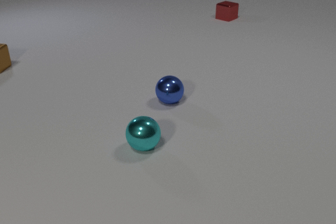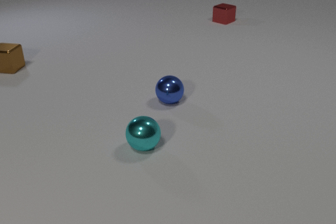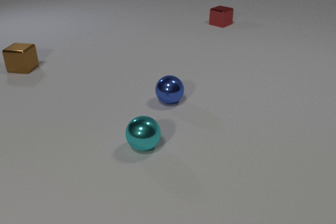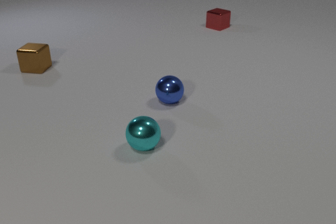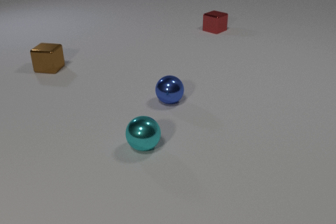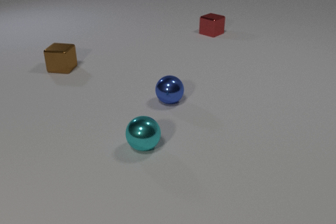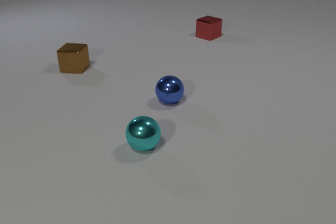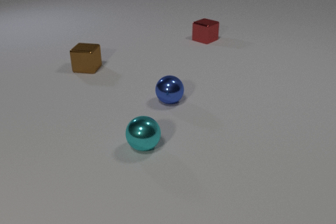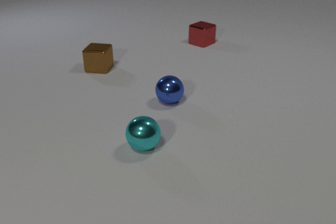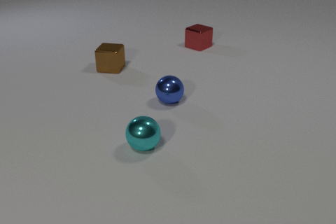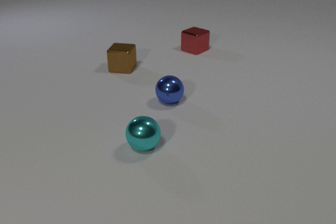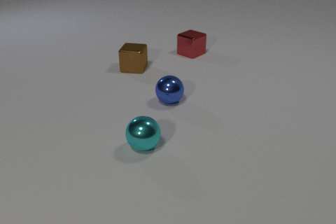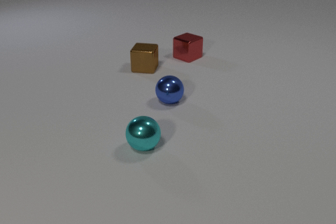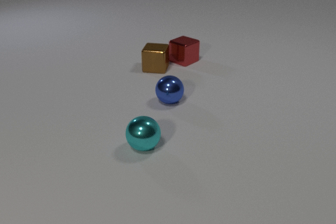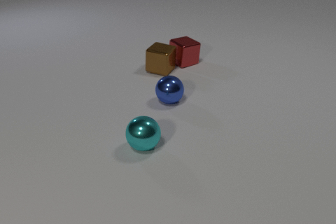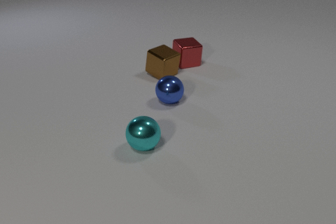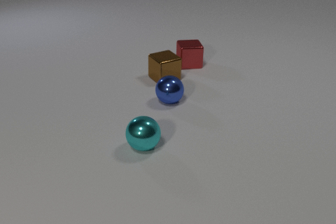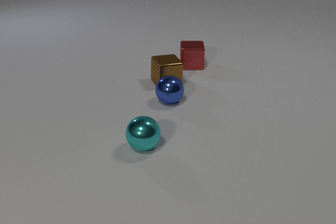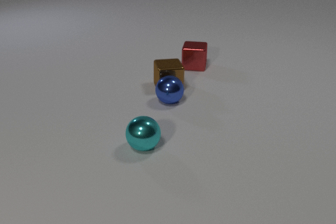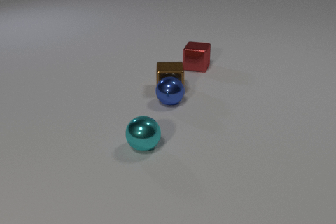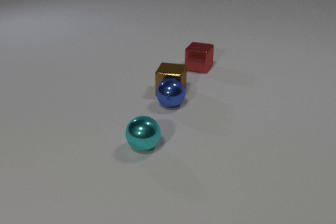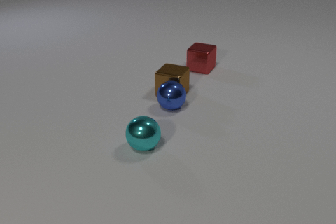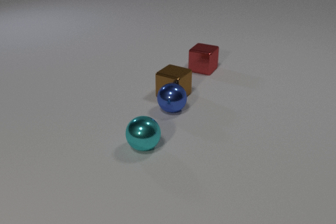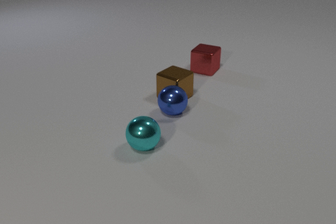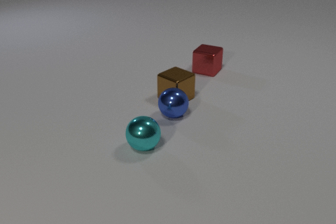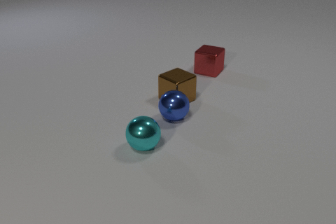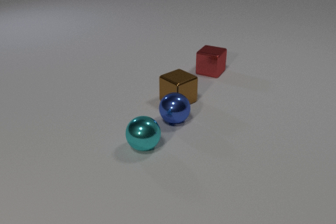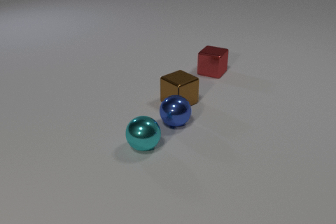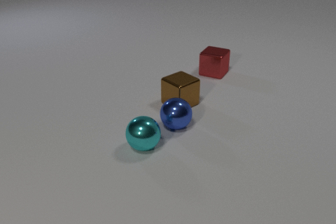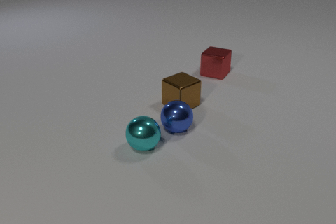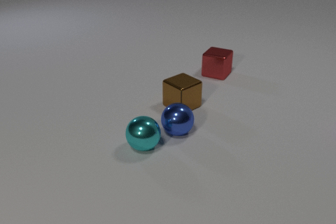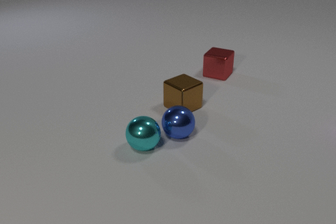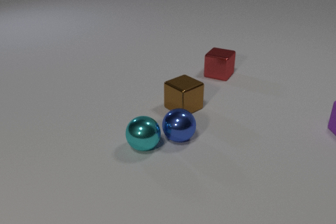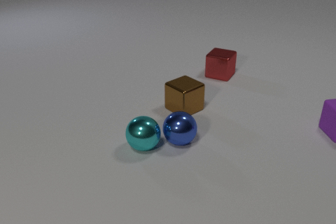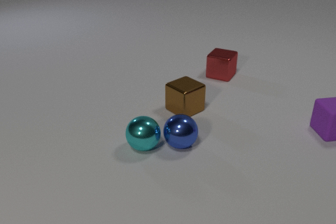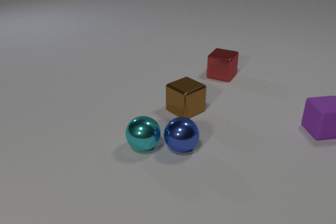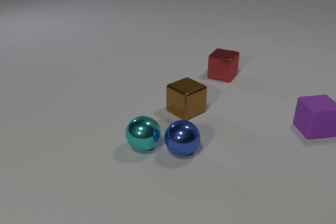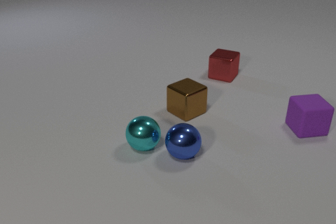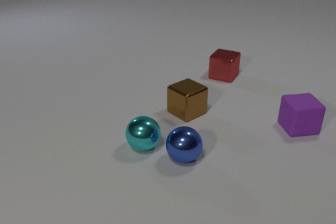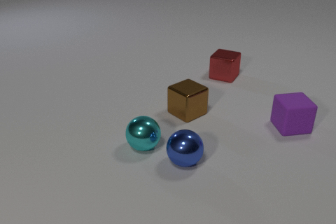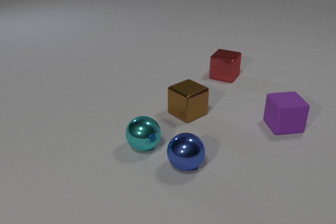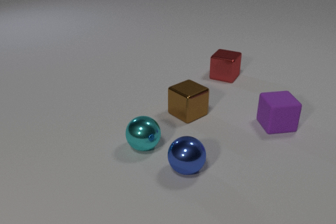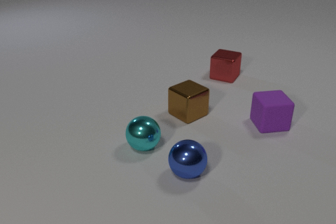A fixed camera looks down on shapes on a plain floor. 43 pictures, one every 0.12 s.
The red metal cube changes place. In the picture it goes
toward the camera.
The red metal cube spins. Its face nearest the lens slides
to the left.
0.00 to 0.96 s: The brown metal cube slides to the right. The red metal cube slides toward the camera.
0.96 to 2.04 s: The brown metal cube slides to the right and toward the camera, spins clockwise seen from above by about 60 degrees, its near face sliding to the left. The red metal cube slides toward the camera, spins clockwise seen from above by about 45 degrees, its near face sliding to the left. The brown metal cube and the red metal cube collide.
2.04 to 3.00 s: The brown metal cube slides toward the camera, spins so that its near face slides to the left, clockwise seen from above. The red metal cube slides to the right and toward the camera, spins clockwise seen from above by about 30 degrees, its near face sliding to the left. The blue metal sphere rolls toward the camera. The brown metal cube and the blue metal sphere collide.
3.00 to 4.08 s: The brown metal cube slides toward the camera. The red metal cube slides to the right and toward the camera. The blue metal sphere rolls toward the camera. The purple rubber cube comes in at the right edge, slides to the left.
4.08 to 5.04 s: The brown metal cube slides toward the camera. The blue metal sphere rolls toward the camera. The purple rubber cube slides to the left.
What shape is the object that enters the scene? cube.
Are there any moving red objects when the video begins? yes.
What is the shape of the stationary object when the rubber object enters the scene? sphere.
